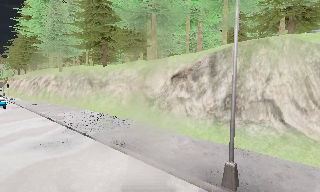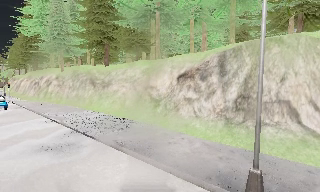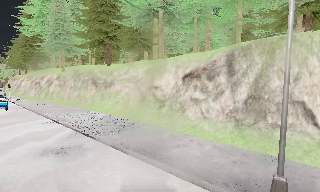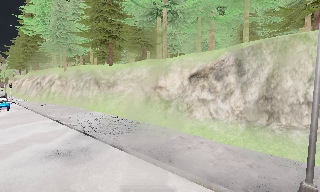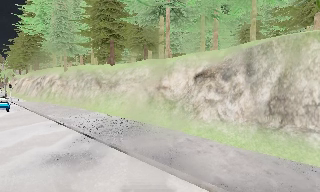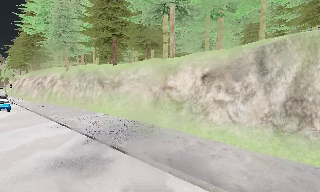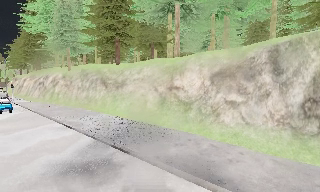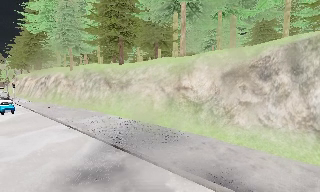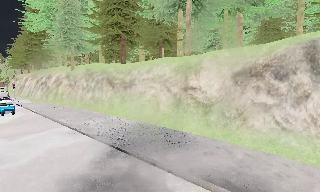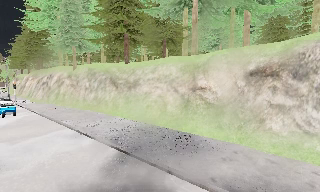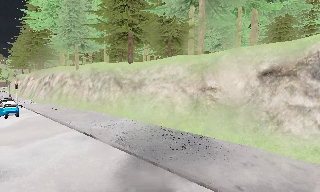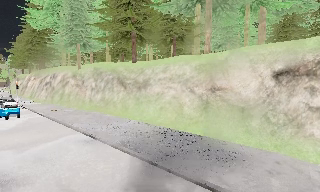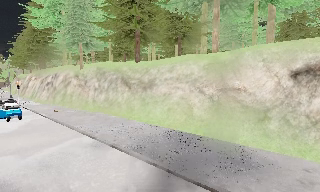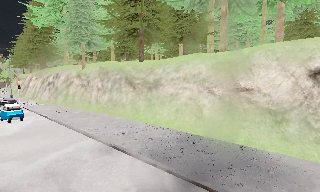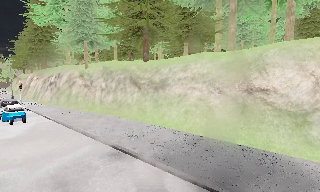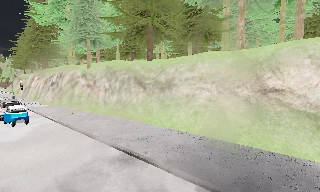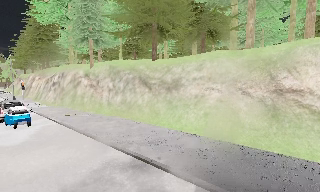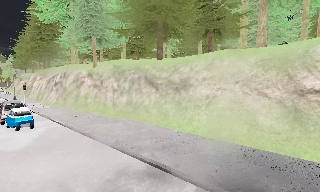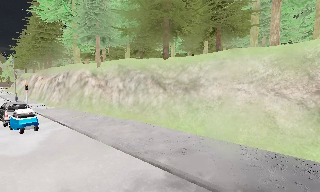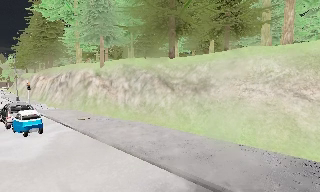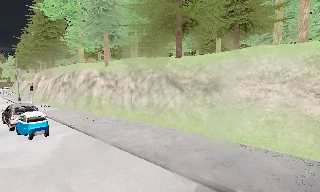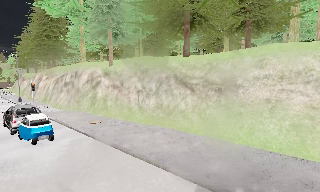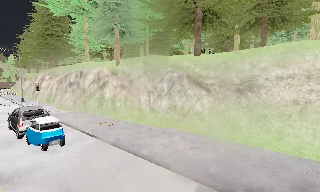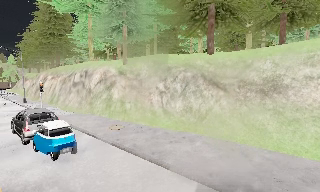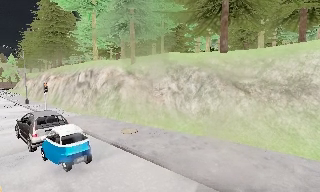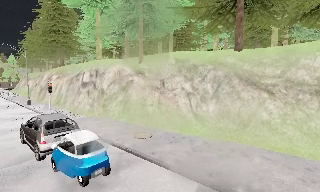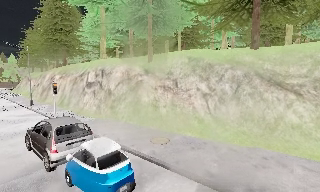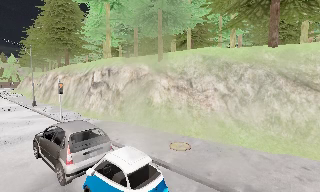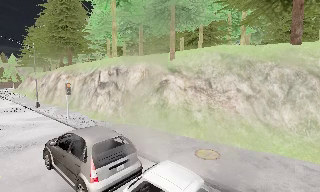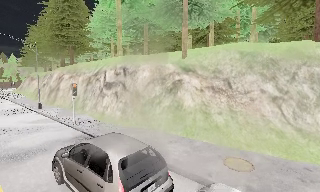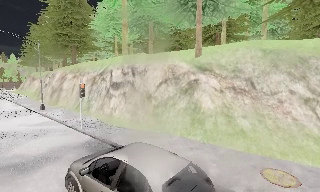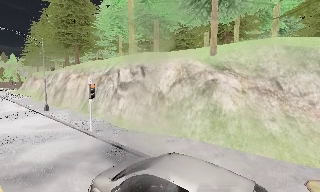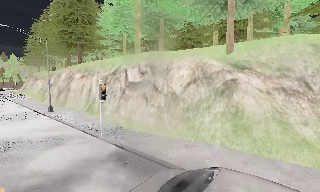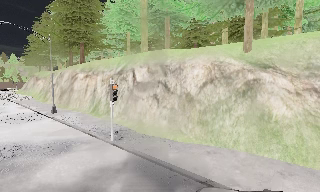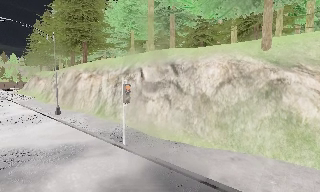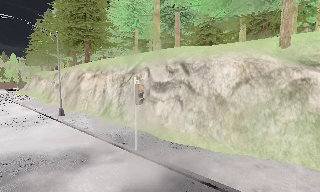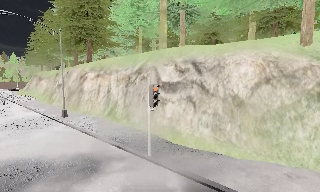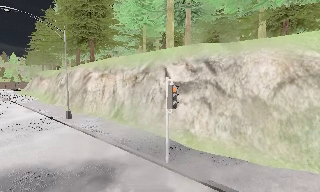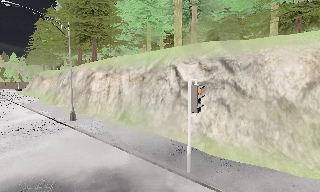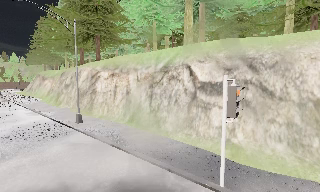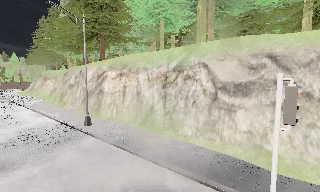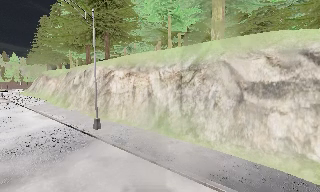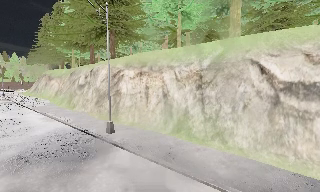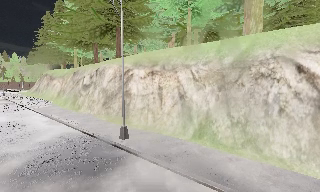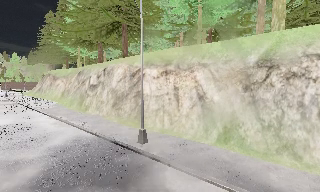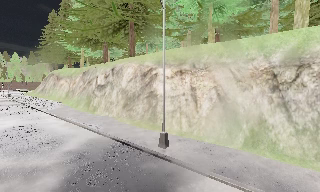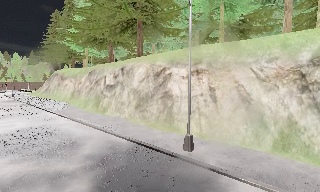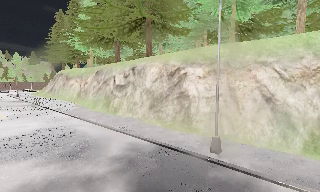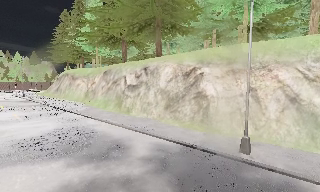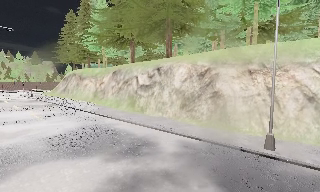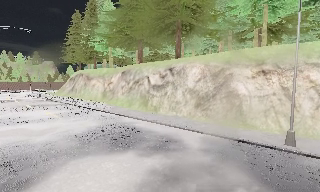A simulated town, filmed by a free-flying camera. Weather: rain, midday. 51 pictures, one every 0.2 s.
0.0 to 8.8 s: The camera travels to its left and forward, about 40 m, so close, fixed things drift to the right. It gains speed.
8.8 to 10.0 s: The camera travels to its left, about 7 m, so close, fixed things drift to the right.
The film runs forward here.
